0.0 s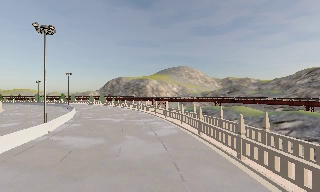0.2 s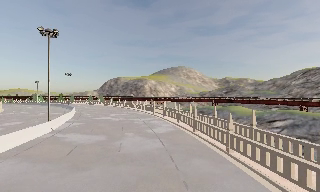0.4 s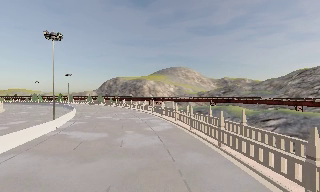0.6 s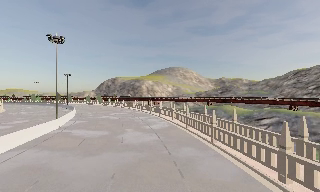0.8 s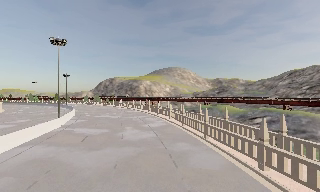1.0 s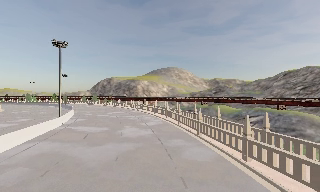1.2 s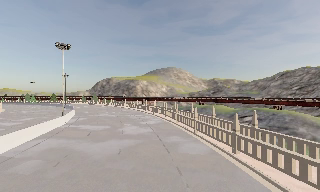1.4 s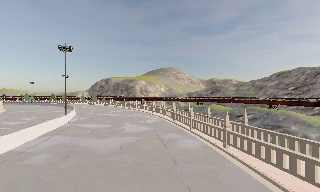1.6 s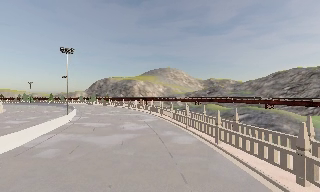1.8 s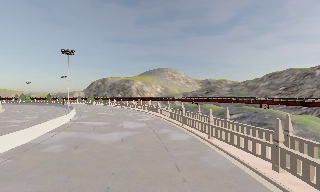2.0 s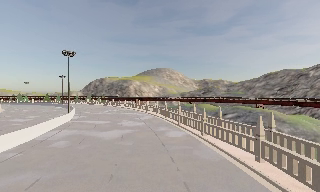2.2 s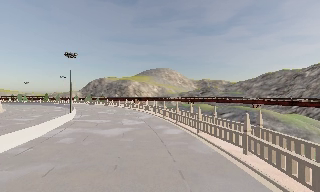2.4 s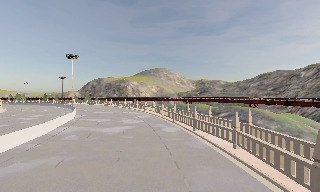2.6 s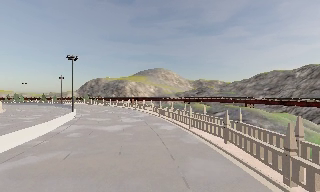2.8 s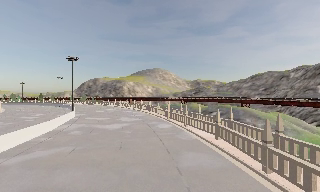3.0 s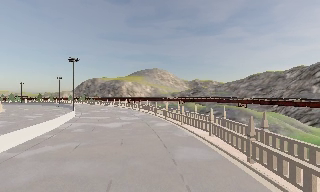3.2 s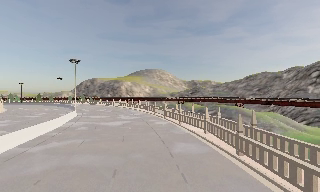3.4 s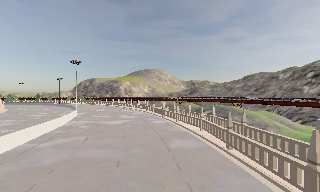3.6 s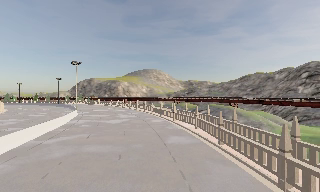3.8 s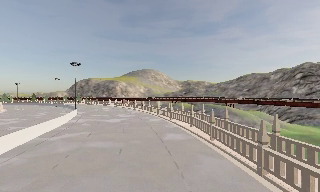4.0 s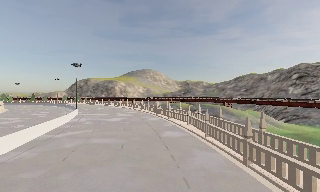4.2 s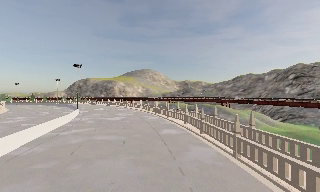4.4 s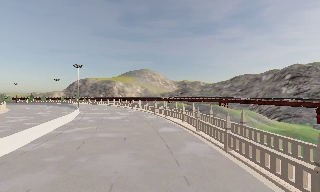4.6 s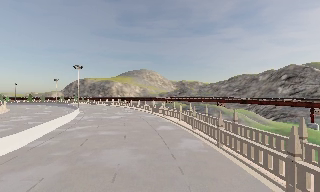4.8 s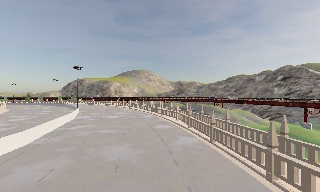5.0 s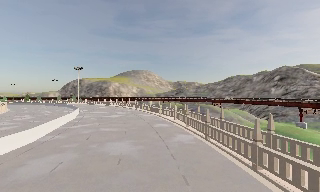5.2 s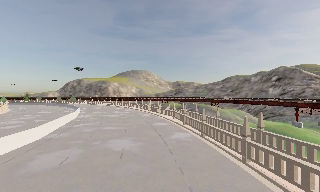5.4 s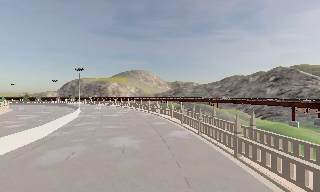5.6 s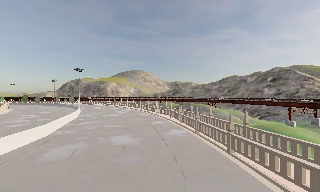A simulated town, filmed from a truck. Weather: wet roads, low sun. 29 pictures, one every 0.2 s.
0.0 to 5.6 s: The camera pans to its right, which is clockwise from overhead, by about 15 degrees. It travels backward, about 30 m, so what stands in front gets smaller.
The film runs backward here.
